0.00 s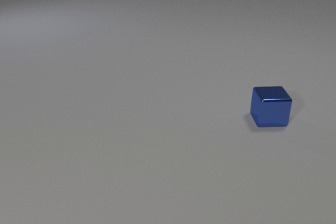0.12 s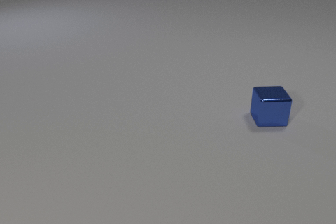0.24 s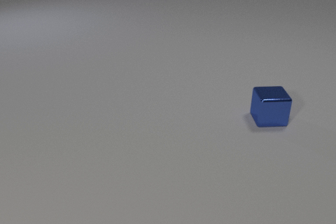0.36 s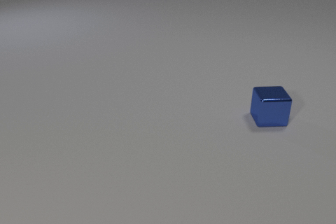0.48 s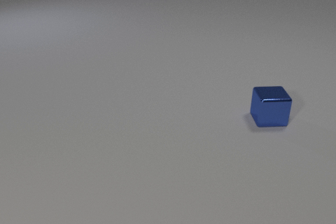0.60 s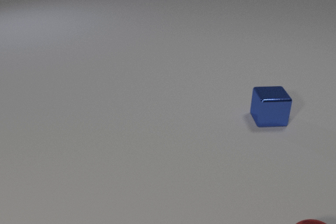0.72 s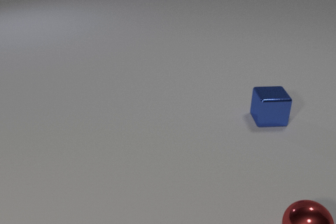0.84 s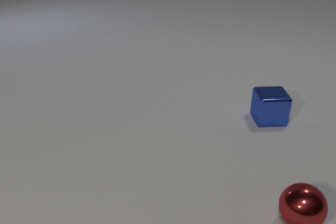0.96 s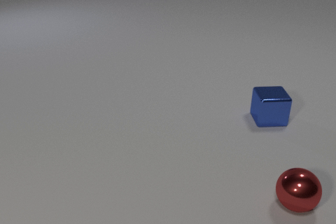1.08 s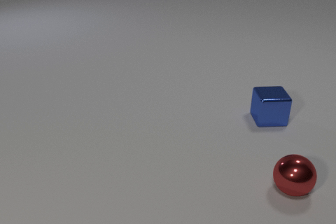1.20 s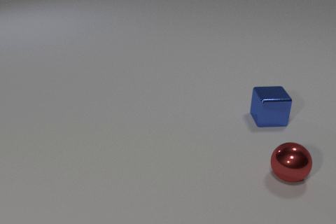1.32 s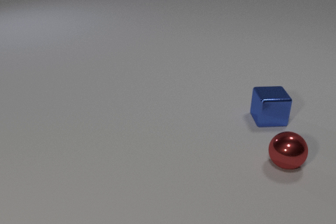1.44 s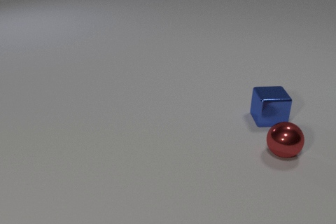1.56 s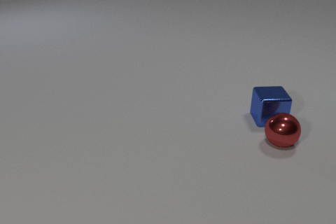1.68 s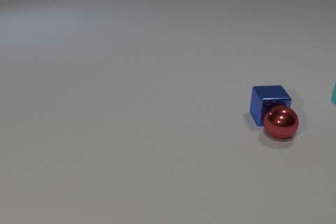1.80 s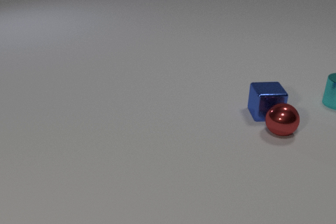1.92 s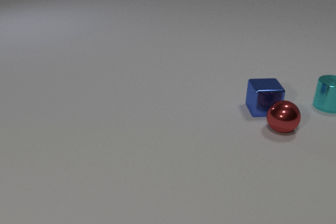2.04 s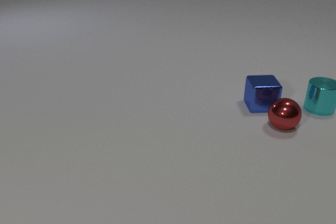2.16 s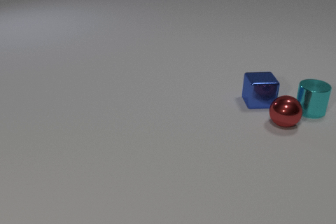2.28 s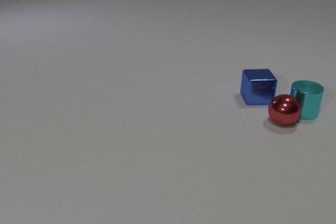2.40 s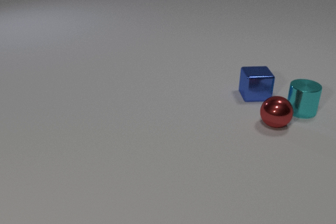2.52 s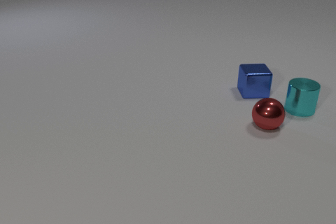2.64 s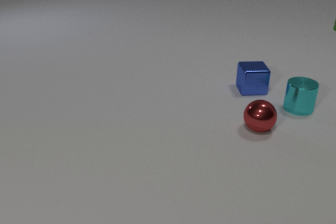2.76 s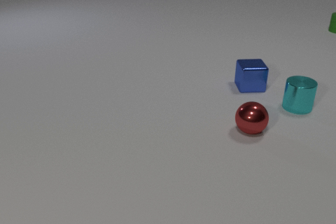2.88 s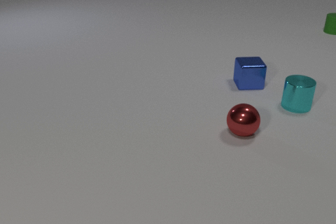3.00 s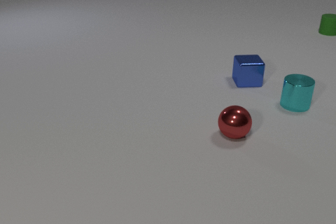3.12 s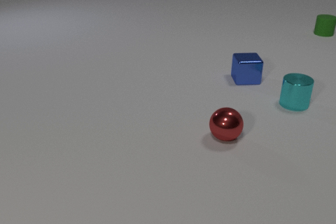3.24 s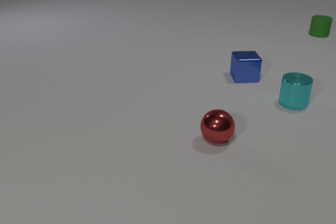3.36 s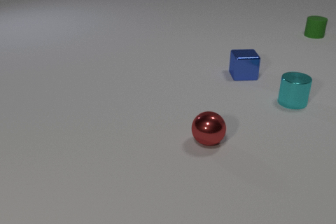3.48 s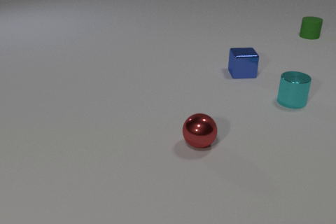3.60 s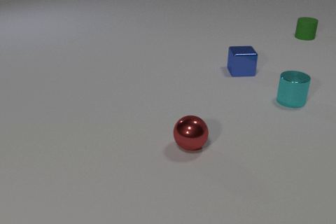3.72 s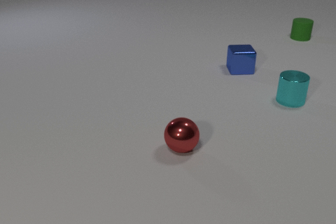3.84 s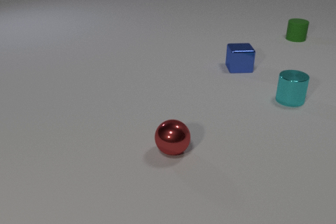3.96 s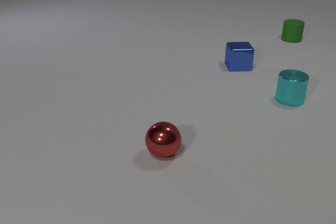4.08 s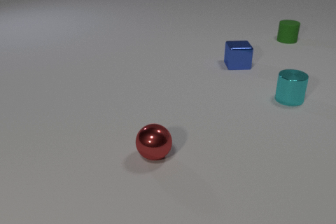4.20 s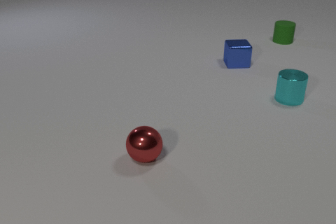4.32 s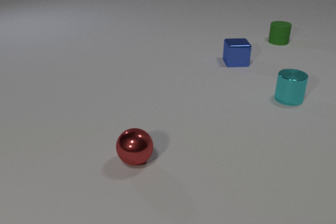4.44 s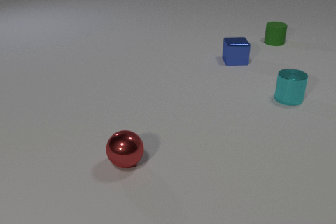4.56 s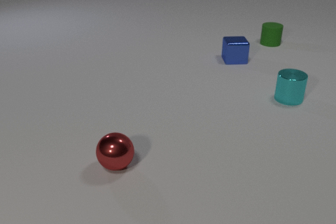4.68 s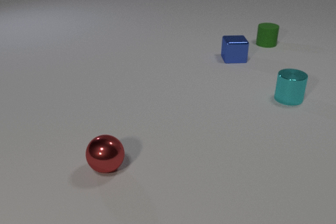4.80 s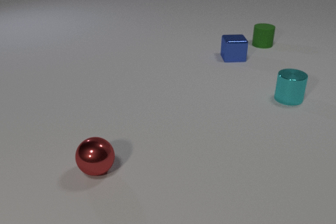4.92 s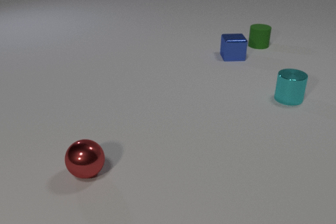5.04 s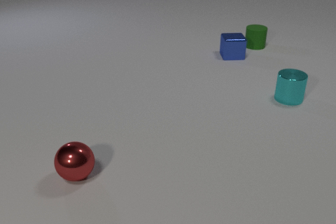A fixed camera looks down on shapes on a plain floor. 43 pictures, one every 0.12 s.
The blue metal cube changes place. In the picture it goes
away from the camera.
The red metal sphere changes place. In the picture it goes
to the left.
0.00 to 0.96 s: The red metal sphere comes in at the bottom edge, rolls away from the camera.
0.96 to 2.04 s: The red metal sphere rolls away from the camera. The blue metal cube slides away from the camera. The cyan metal cylinder comes in at the right edge, slides toward the camera and to the left. The red metal sphere and the blue metal cube collide.
2.04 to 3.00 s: The red metal sphere rolls to the left and toward the camera. The blue metal cube slides away from the camera. The green rubber cylinder comes in at the right edge, slides toward the camera and to the left. The cyan metal cylinder slides to the left. The red metal sphere and the cyan metal cylinder collide.
3.00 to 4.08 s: The red metal sphere rolls to the left and toward the camera. The blue metal cube slides away from the camera. The green rubber cylinder slides to the left and toward the camera. The cyan metal cylinder slides away from the camera and to the left.
4.08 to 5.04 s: The red metal sphere rolls to the left. The blue metal cube slides away from the camera. The green rubber cylinder slides to the left and toward the camera.
How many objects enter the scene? 3.
How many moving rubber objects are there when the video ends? 1.
What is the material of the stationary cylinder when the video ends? metal.
